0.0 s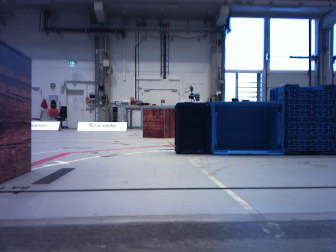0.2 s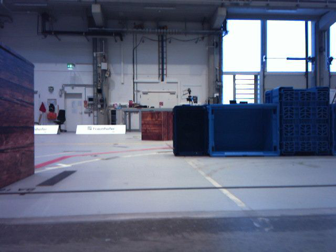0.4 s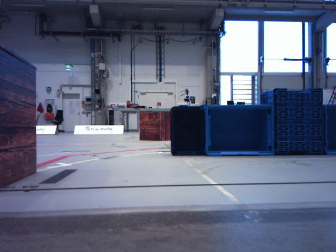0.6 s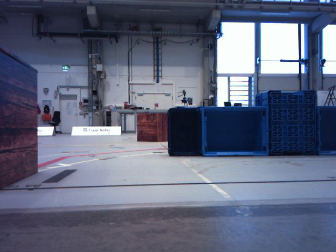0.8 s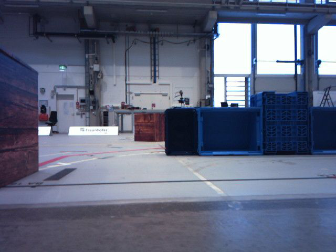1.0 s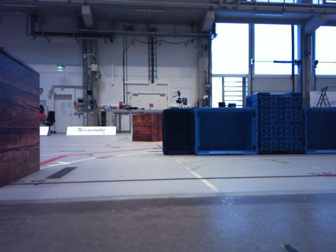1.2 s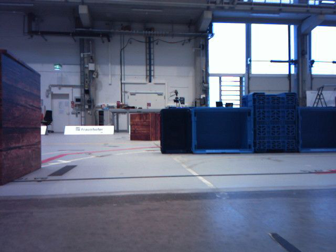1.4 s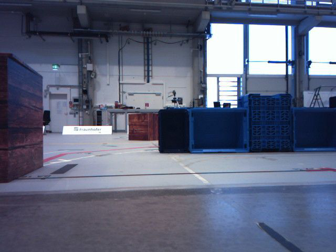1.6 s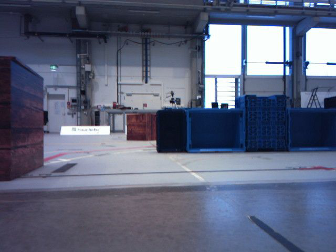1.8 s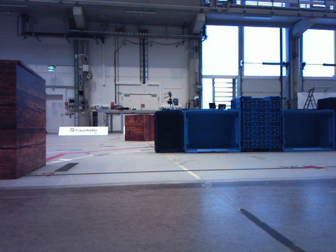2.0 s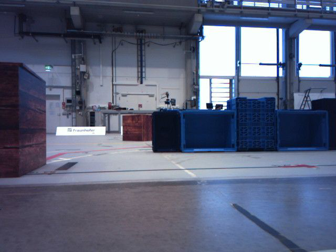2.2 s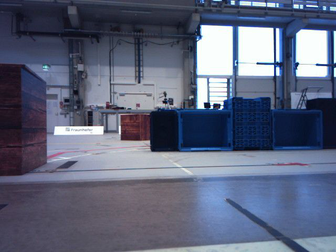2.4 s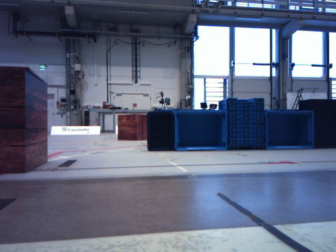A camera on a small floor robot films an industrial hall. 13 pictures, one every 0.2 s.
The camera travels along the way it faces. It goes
backward.
0.0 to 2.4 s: The camera travels backward, about 0.5 m, so what stands in front gets smaller.
The film runs backward here.
